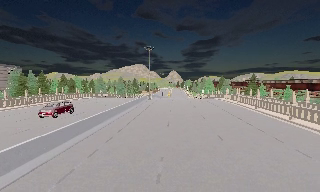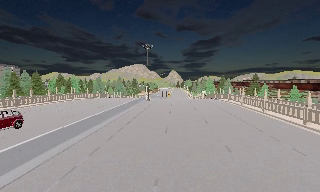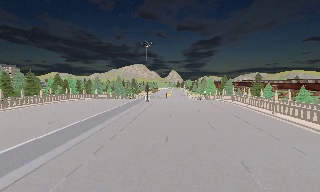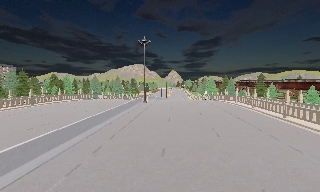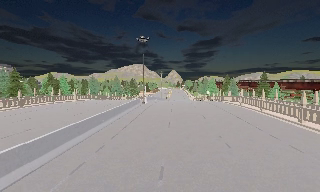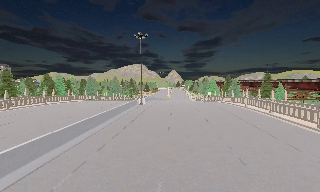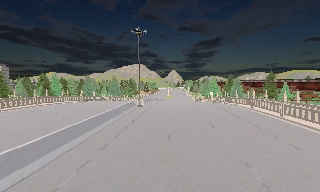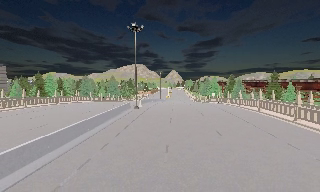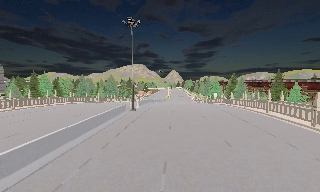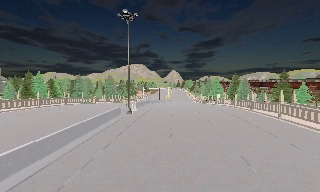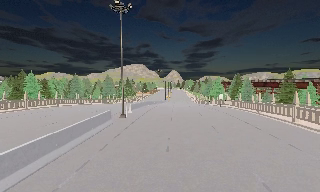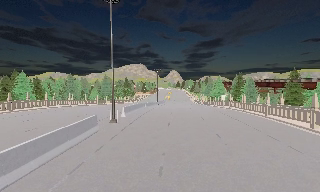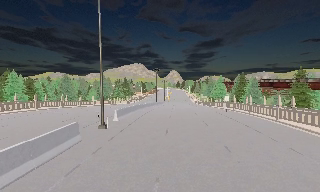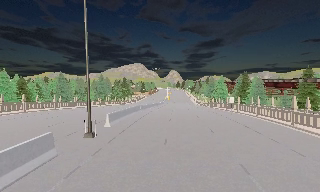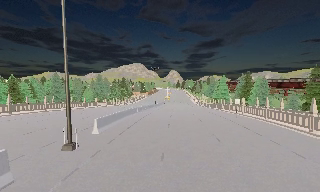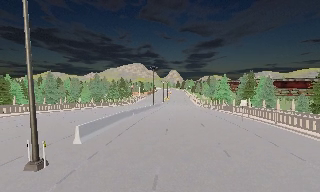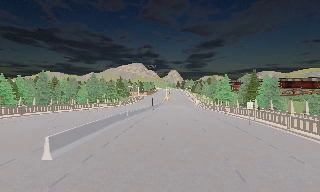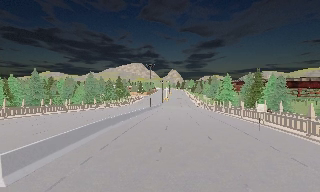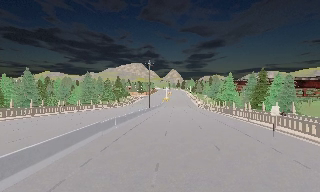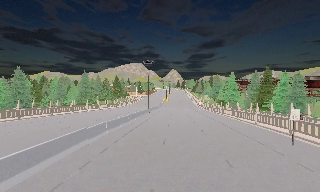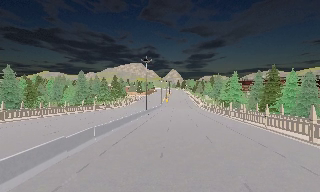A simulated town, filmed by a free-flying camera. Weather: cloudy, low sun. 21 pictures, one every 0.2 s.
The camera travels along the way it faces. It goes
forward.
0.0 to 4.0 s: The camera travels forward, about 40 m, so what stands in front looms larger.
The film runs forward here.
